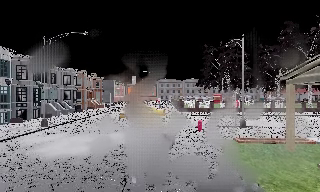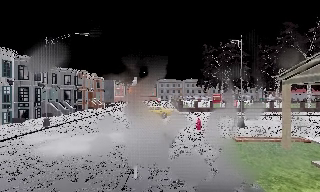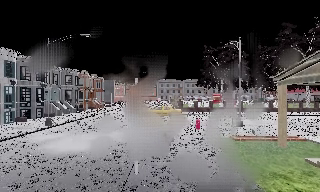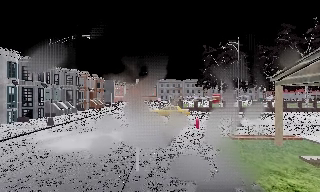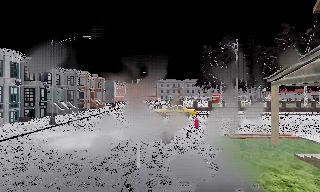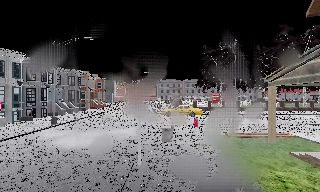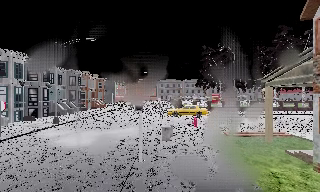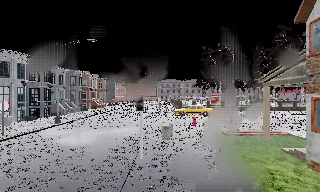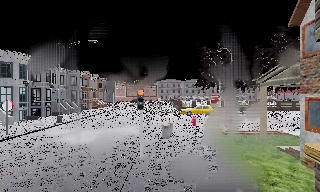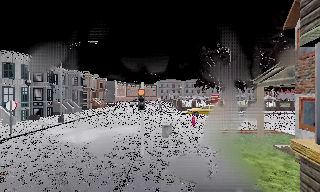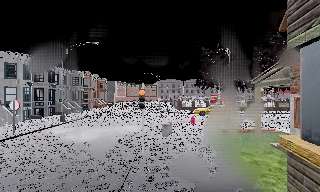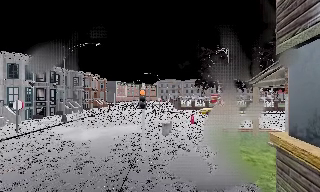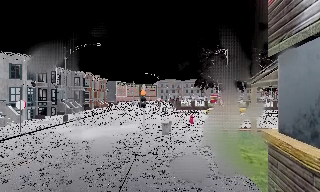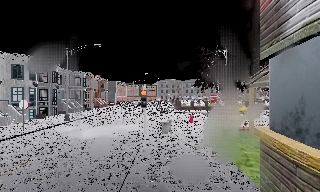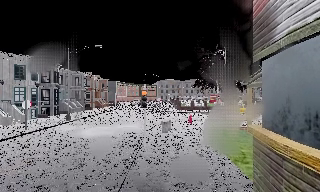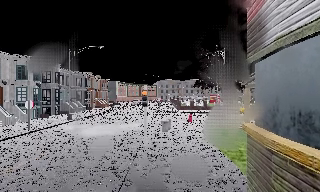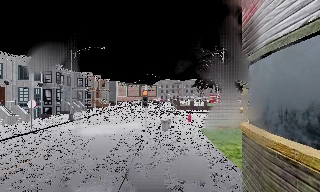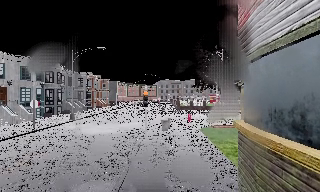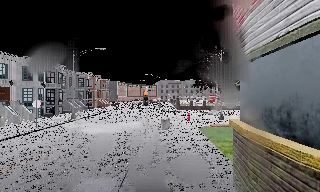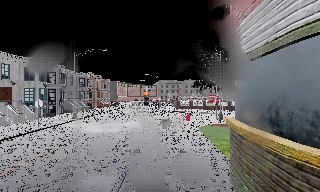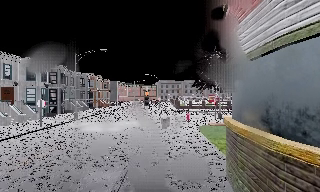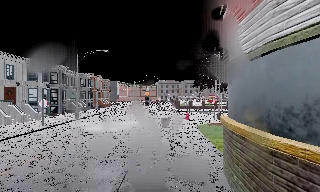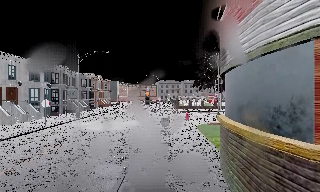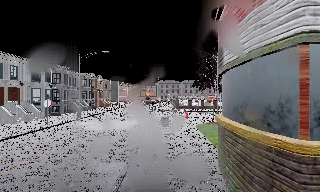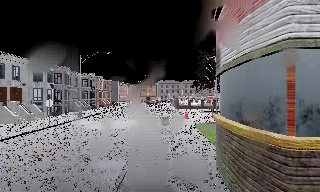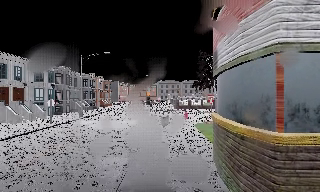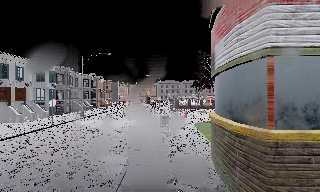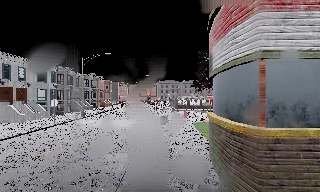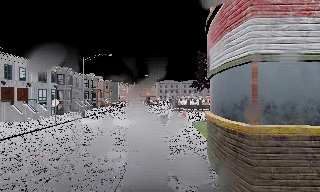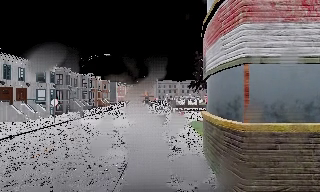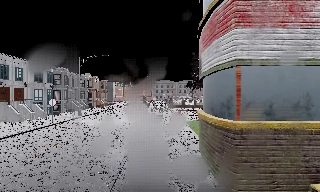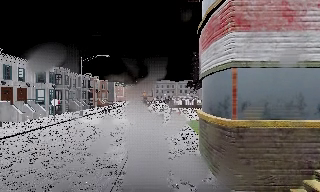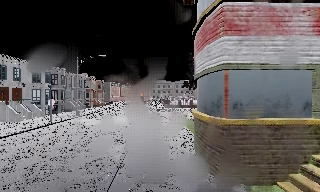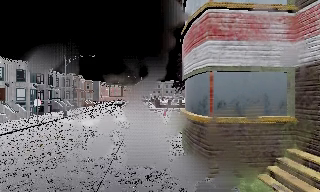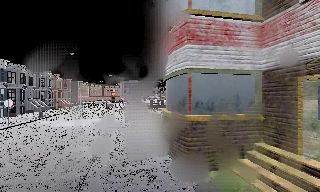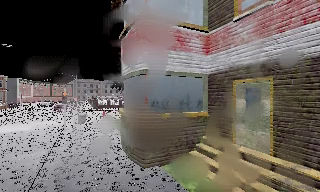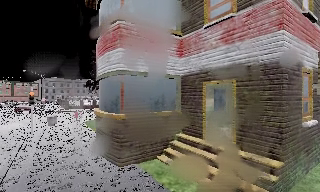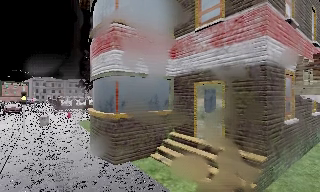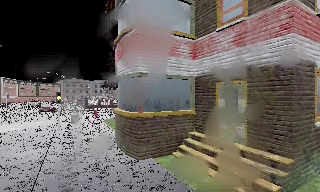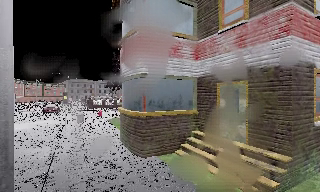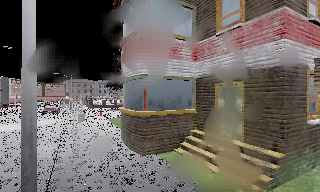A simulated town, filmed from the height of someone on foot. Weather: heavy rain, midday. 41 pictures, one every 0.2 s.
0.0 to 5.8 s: The camera travels backward, about 7 m, so what stands in front gets smaller.
5.8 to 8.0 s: The camera pans to its right, which is clockwise from overhead, by about 30 degrees. It travels backward, about 2.5 m, so what stands in front gets smaller.
The film runs backward here.
